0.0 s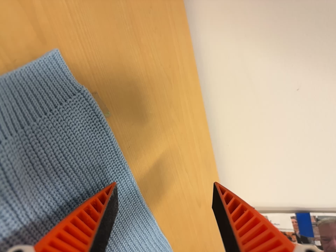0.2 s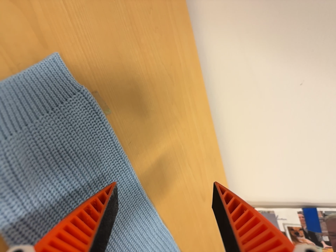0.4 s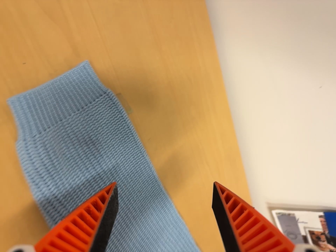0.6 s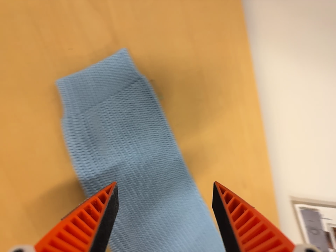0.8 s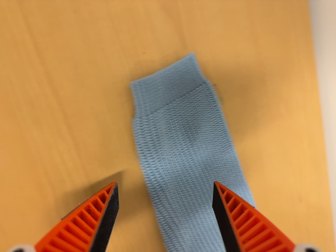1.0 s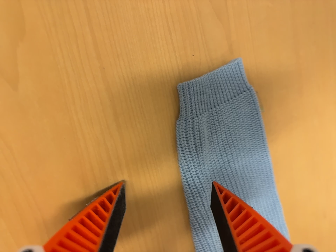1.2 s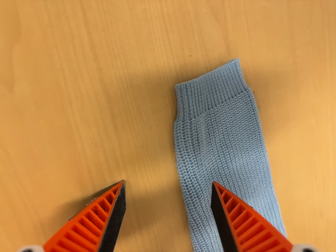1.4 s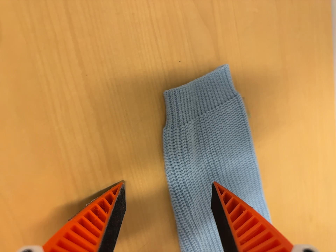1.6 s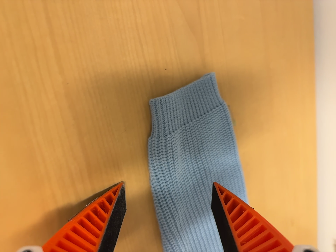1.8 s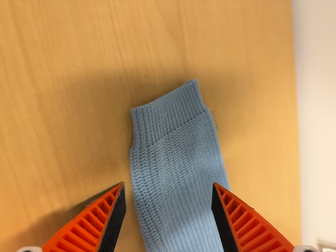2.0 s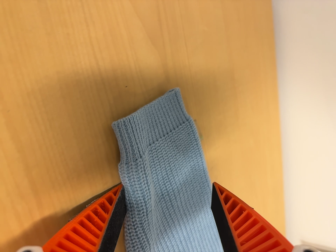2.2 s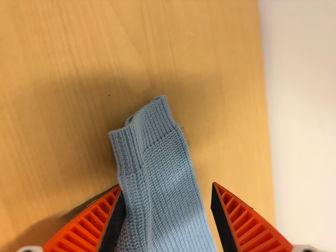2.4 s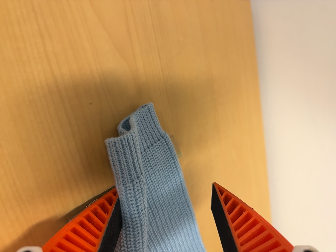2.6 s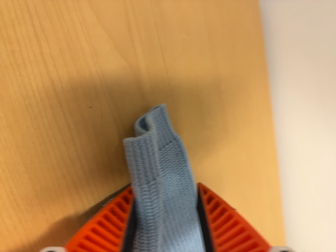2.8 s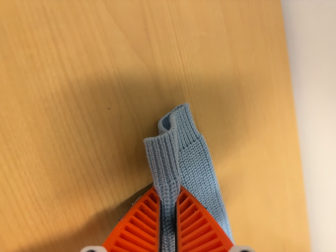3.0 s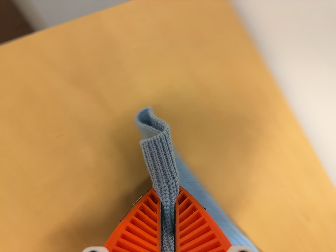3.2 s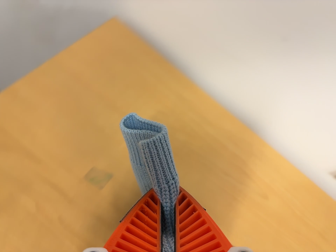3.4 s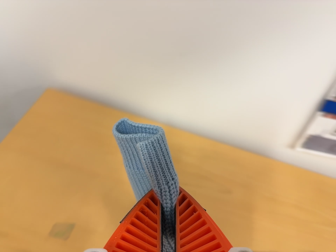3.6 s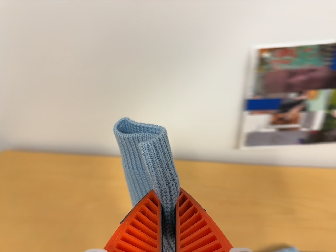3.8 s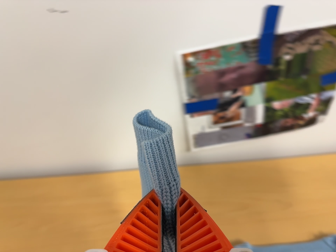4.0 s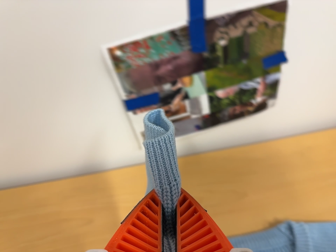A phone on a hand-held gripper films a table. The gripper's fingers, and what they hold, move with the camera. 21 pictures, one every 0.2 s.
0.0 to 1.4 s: The scene slides to the right, as the camera pans about 25 degrees to its left. It travels backward, about 6 cm, so what stands in front gets smaller. It rolls about its line of sight by about 10 degrees, and the scene rotates clockwise.
1.4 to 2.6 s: The camera swings to its right by about 10 degrees, and the scene slides to the left. It travels forward, about 7 cm, so what stands in front looms larger.
2.6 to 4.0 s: The camera travels to its right, about 50 cm, so close, fixed things drift to the left. Its aim tips toward the top of its view by about 20 degrees, and the scene shifts downward. It rolls about its line of sight by about 85 degrees, and the scene rotates counterclockwise.
The film runs forward here.
